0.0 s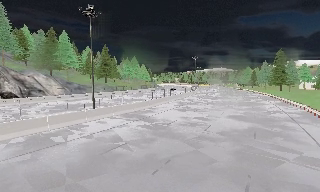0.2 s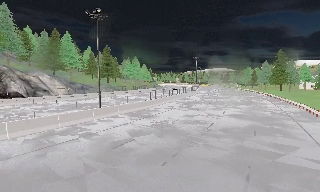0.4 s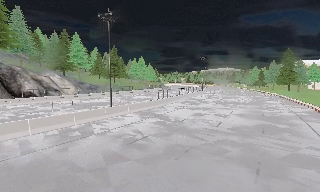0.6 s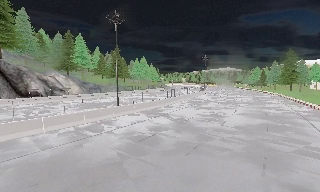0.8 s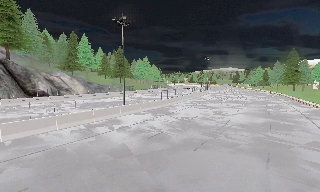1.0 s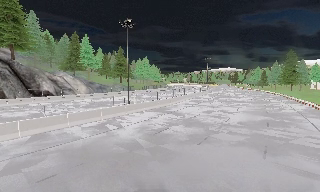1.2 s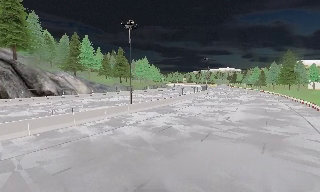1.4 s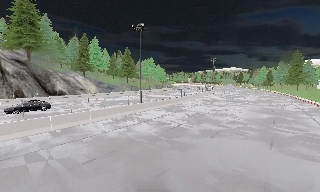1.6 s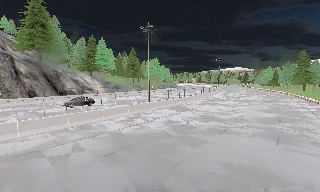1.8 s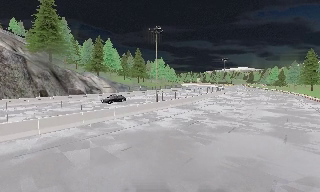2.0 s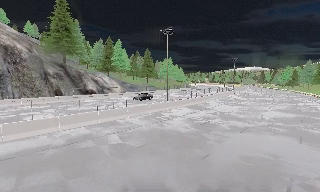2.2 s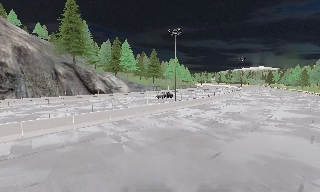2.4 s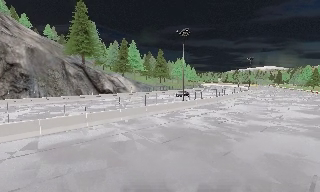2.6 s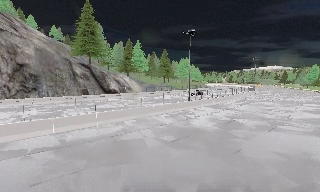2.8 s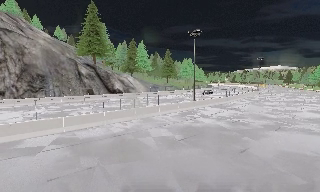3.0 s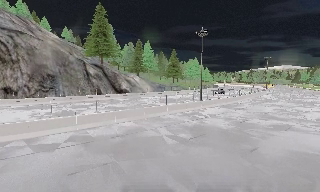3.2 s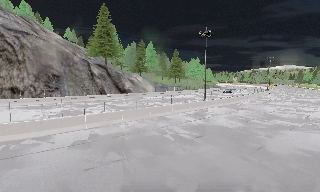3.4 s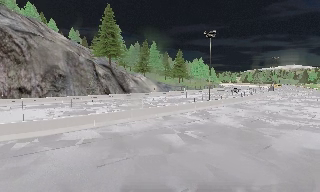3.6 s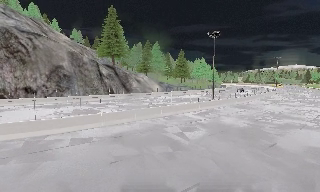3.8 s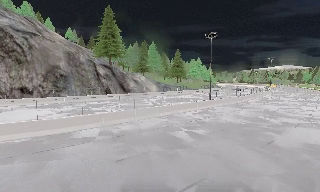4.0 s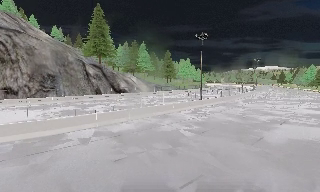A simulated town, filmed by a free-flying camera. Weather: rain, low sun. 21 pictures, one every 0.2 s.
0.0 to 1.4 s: The camera travels backward and to its left, about 6 m, so what stands in front gets smaller.
1.4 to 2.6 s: The camera swings to its left by about 10 degrees, and the scene slides to the right. It travels to its left and backward, about 4 m, so close, fixed things drift to the right. It loses speed.
2.6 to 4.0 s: The camera travels to its left and backward, about 3.5 m, so close, fixed things drift to the right.
The film runs backward here.
